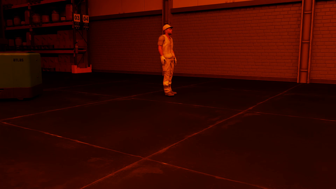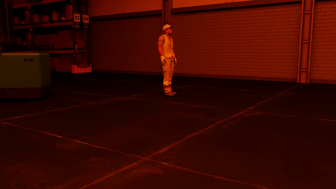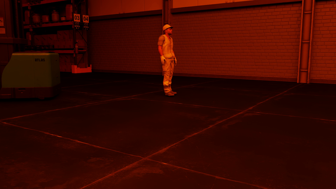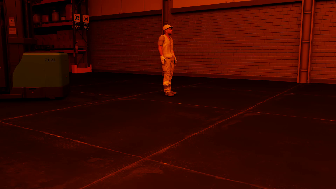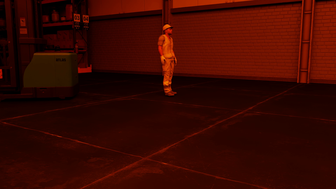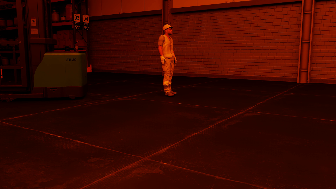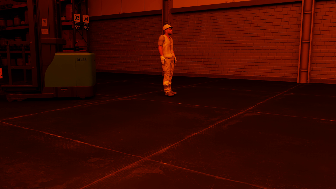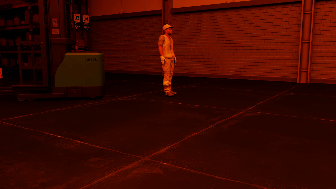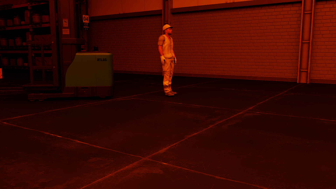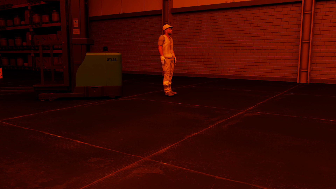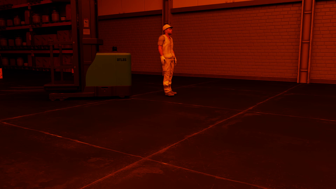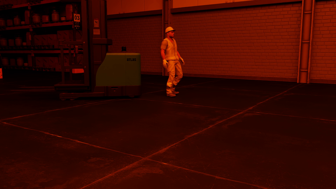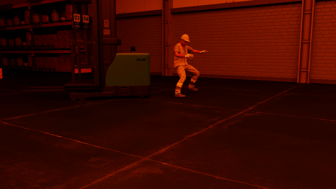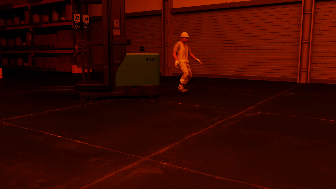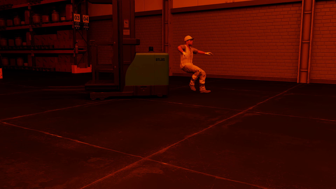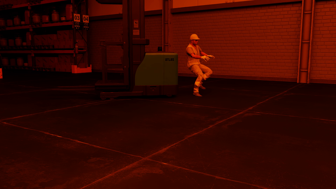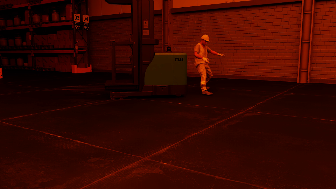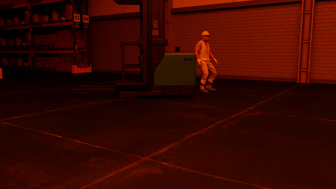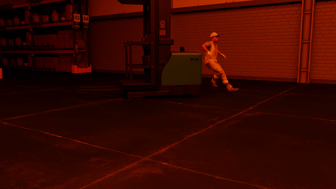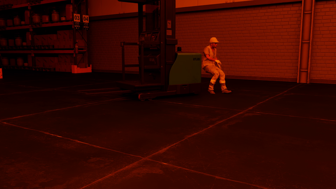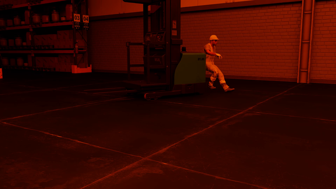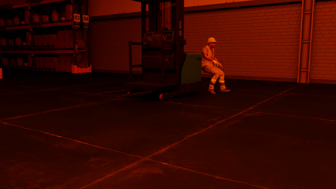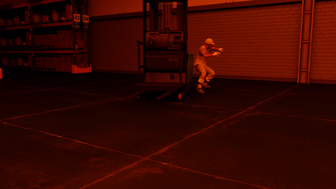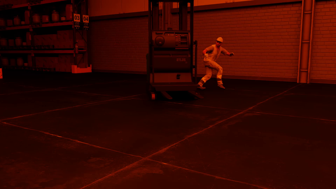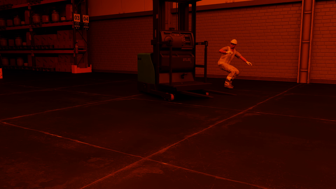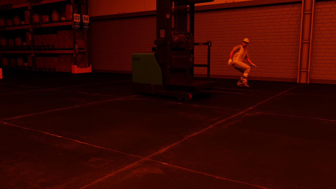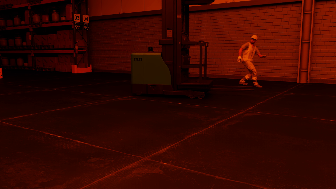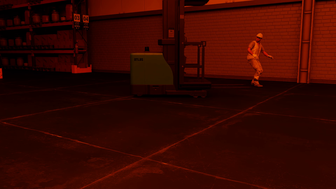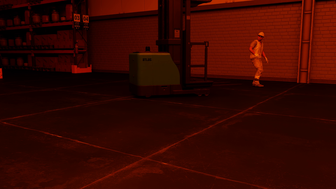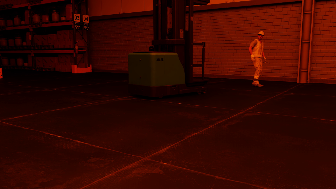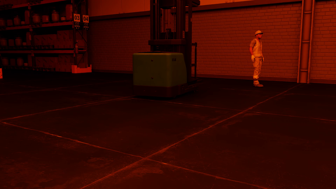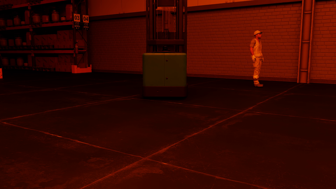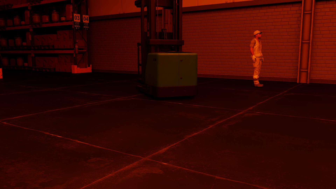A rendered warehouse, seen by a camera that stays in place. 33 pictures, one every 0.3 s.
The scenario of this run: Near miss between a forklift and a person.
